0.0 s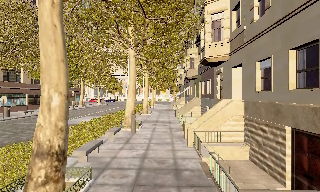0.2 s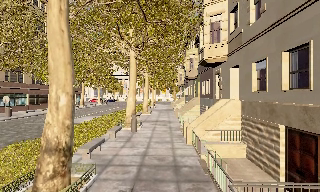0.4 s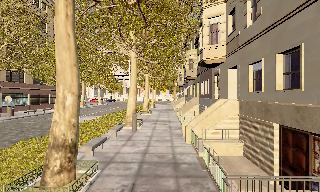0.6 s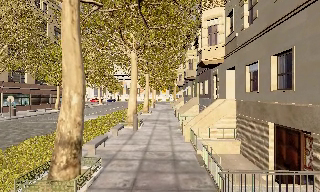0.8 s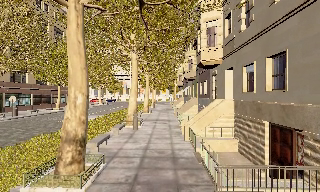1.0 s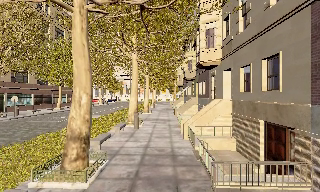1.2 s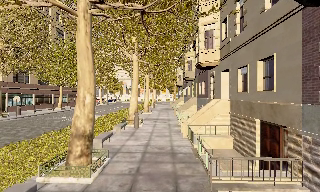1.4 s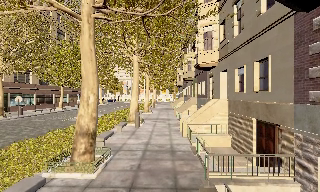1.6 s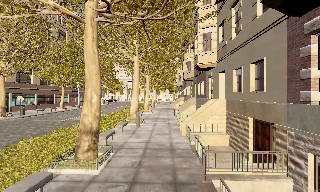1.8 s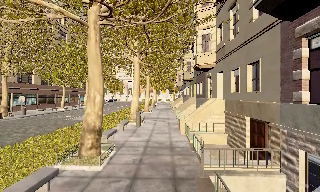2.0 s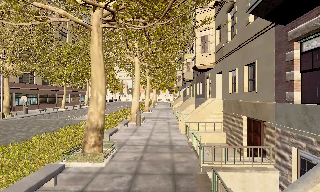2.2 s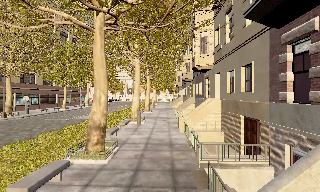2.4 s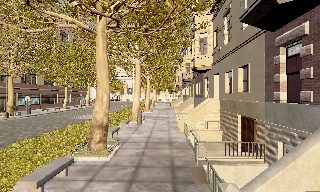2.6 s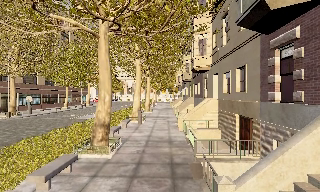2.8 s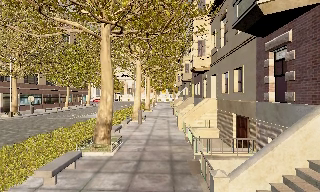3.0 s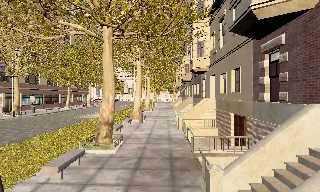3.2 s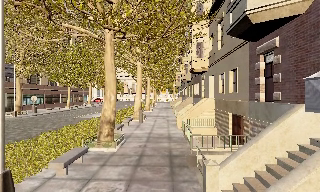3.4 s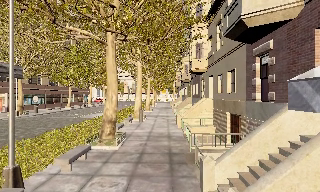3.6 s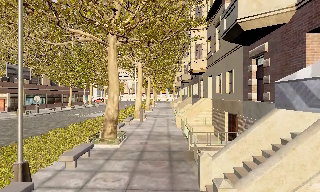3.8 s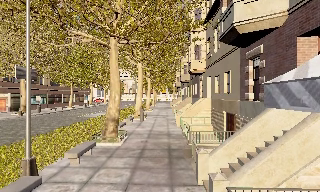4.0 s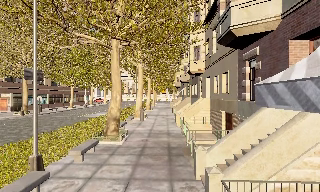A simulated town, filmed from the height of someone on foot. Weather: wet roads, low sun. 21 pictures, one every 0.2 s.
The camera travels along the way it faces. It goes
backward.
0.0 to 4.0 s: The camera travels backward, about 5 m, so what stands in front gets smaller.
The film runs backward here.
